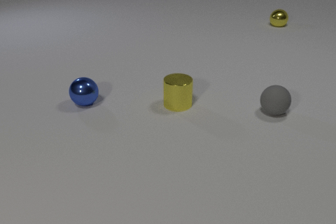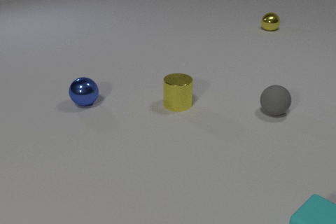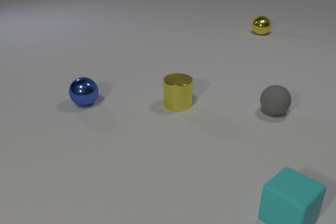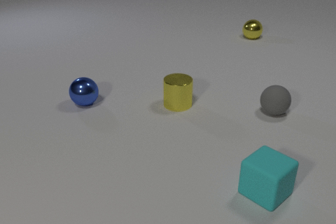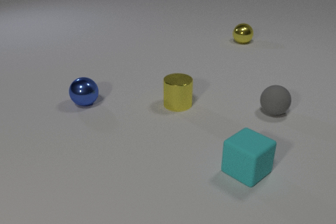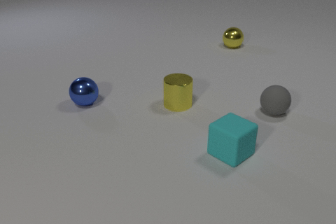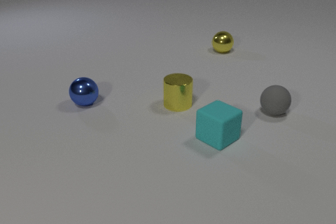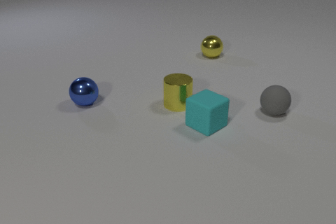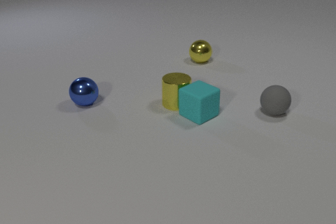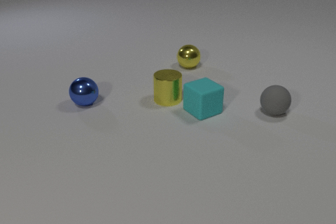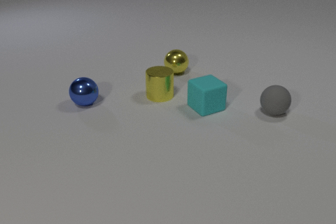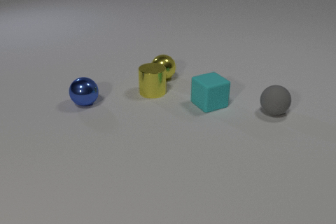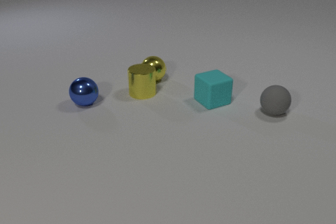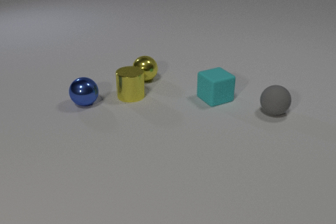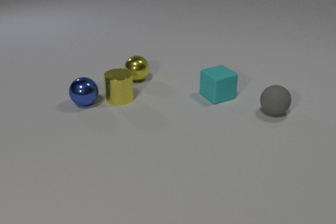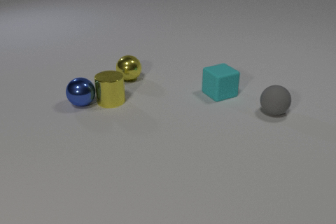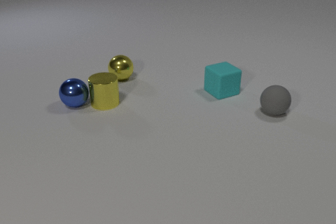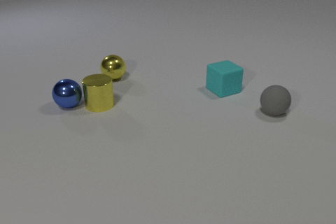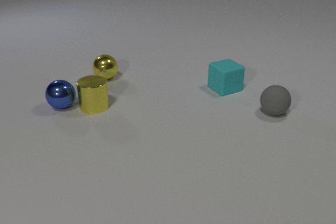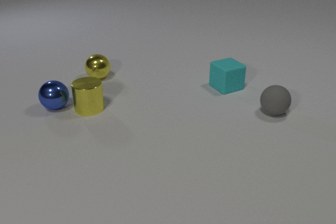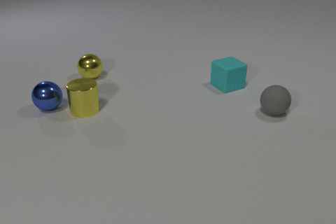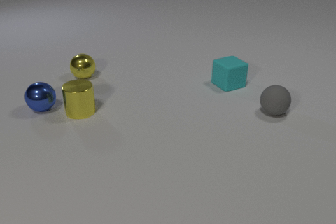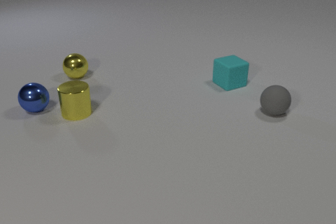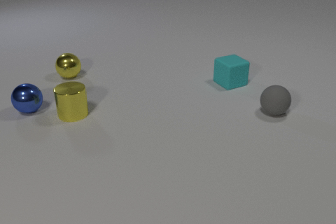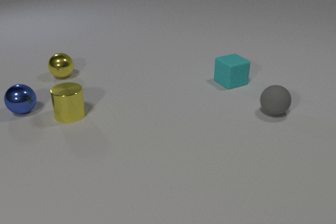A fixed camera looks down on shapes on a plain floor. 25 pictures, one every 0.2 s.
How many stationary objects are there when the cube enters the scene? 3.
What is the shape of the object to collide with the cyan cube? cylinder.
How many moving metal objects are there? 3.
0.0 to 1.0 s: The cyan rubber cube comes in at the bottom edge, slides away from the camera and to the left. The yellow metal sphere rolls toward the camera and to the left.
1.0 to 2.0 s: The cyan rubber cube slides away from the camera. The yellow metal cylinder slides away from the camera and to the left. The yellow metal sphere rolls toward the camera and to the left. The cyan rubber cube and the yellow metal cylinder collide.
2.0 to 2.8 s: The cyan rubber cube slides away from the camera and to the right. The yellow metal cylinder slides to the left. The yellow metal sphere rolls to the left and toward the camera. The yellow metal cylinder and the yellow metal sphere collide.
2.8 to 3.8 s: The cyan rubber cube slides away from the camera. The yellow metal cylinder slides to the left and toward the camera. The yellow metal sphere rolls to the left. The blue metal sphere rolls to the left. The yellow metal cylinder and the blue metal sphere collide.
3.8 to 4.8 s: The cyan rubber cube slides away from the camera. The yellow metal cylinder slides to the left and toward the camera. The yellow metal sphere rolls to the left. The blue metal sphere rolls to the left.
